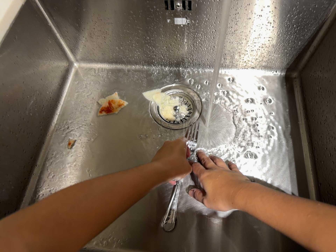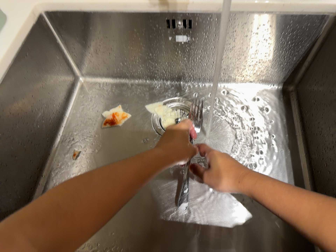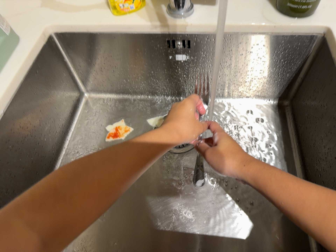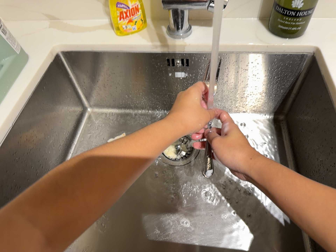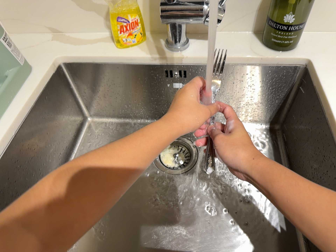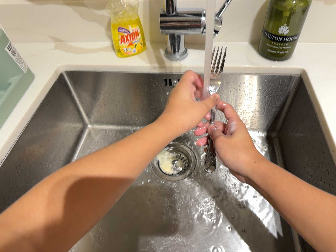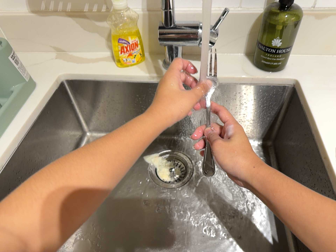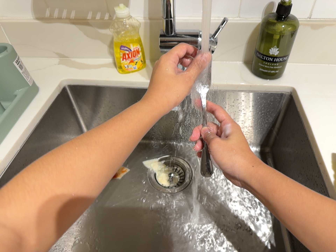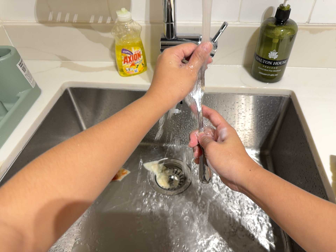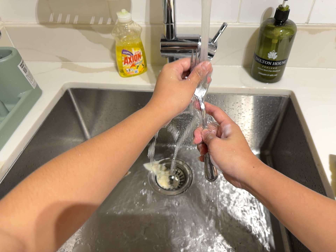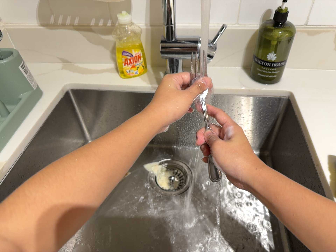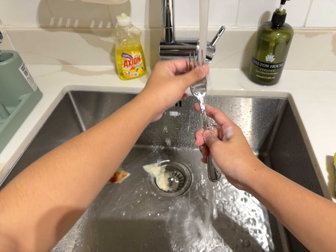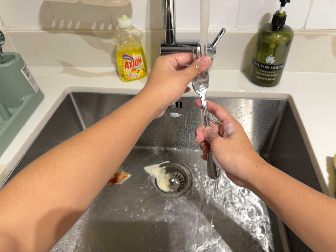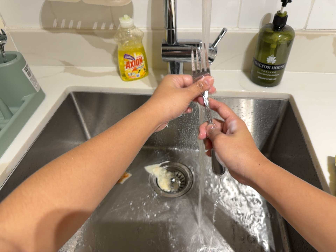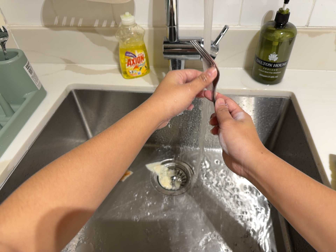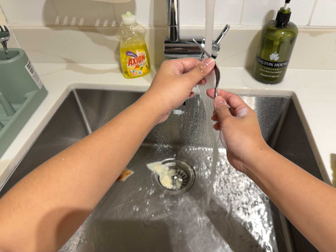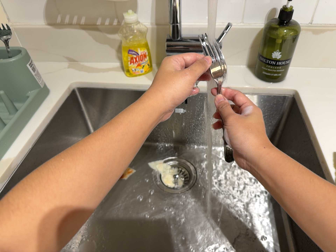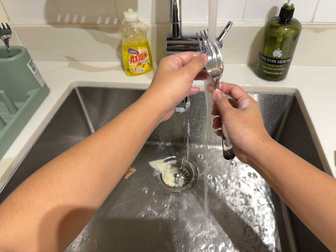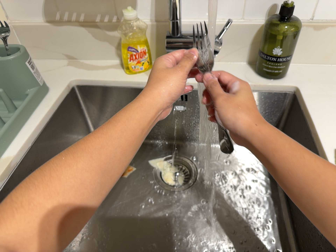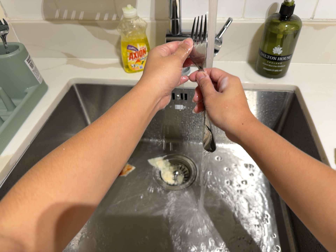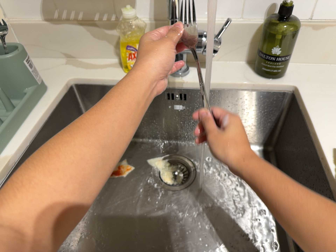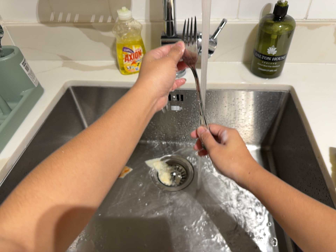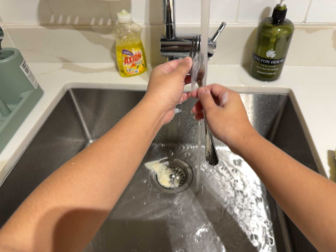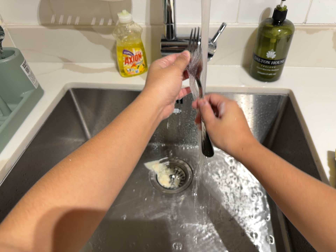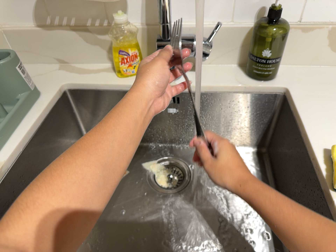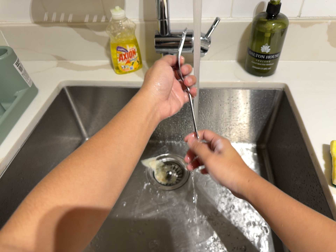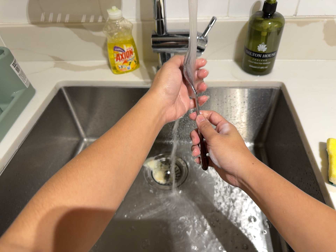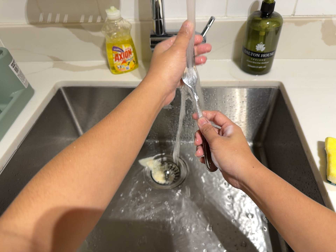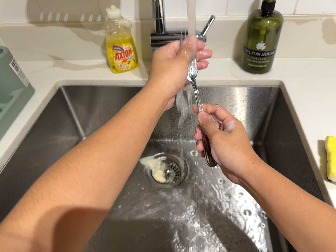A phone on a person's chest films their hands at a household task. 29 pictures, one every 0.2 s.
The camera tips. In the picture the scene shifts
downward.
0.0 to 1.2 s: The camera travels backward, about 10 cm, so what stands in front gets smaller. Its aim tips toward the top of its view by about 15 degrees, and the scene shifts downward.
1.2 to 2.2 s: The camera shifts only a little, or ends up much as it began.
2.2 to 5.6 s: The camera shifts only a little, or ends up much as it began.
The film runs forward here.
